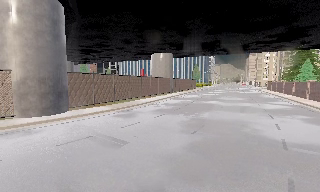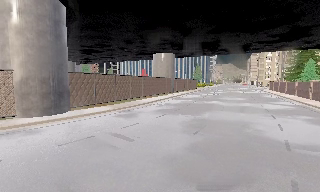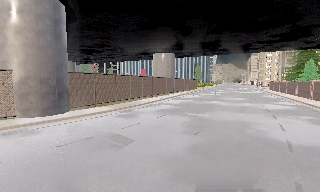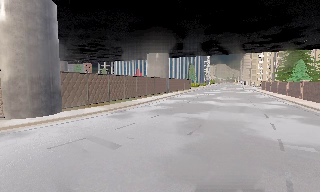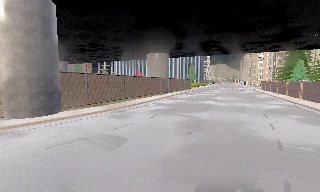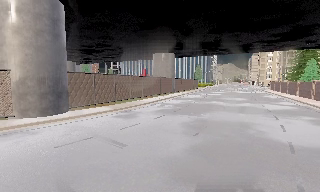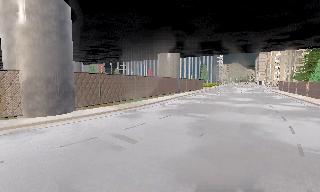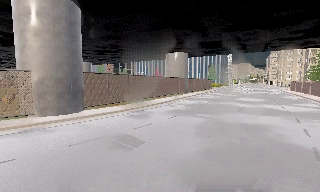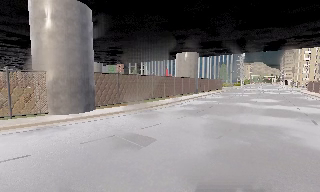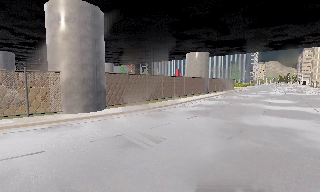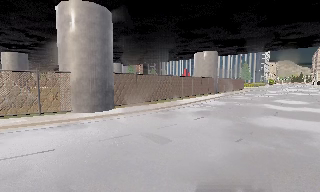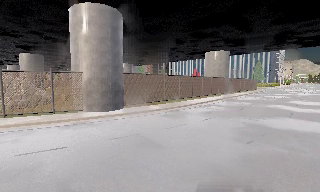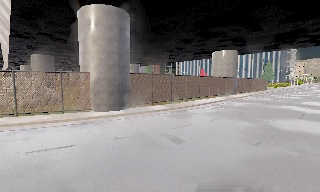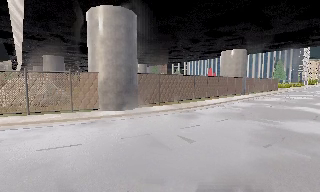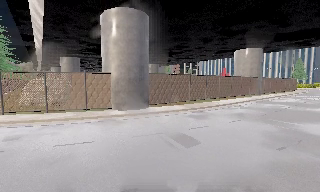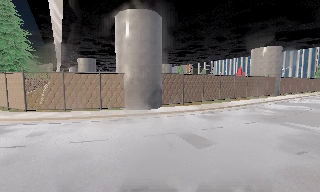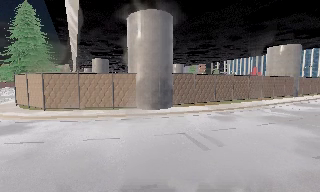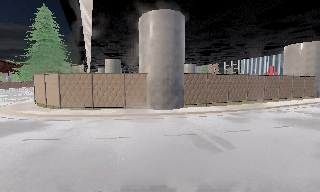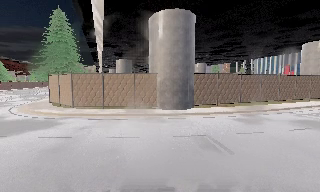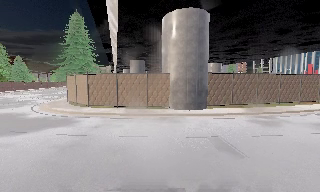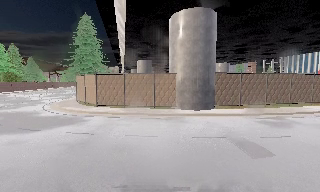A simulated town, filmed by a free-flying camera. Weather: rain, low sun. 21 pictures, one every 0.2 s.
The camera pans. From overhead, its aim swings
counterclockwise.
The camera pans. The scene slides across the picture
to the right.
0.0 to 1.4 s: The camera shifts only a little, or ends up much as it began.
1.4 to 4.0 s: The camera swings to its left by about 45 degrees, and the scene slides to the right. It travels to its right, about 0.5 m.
The film runs forward here.
